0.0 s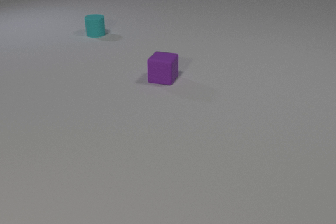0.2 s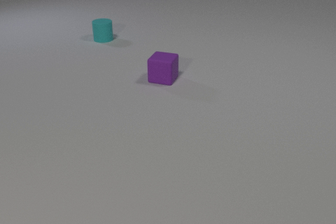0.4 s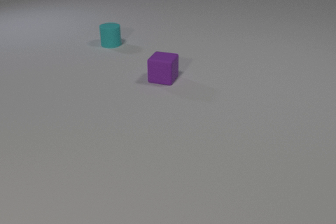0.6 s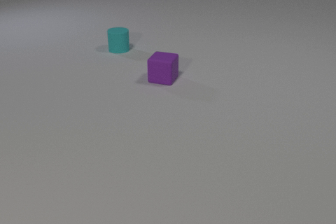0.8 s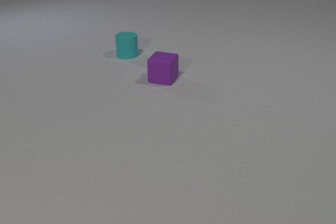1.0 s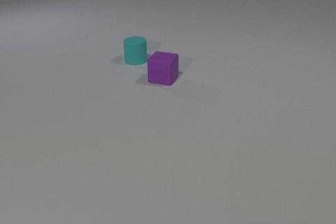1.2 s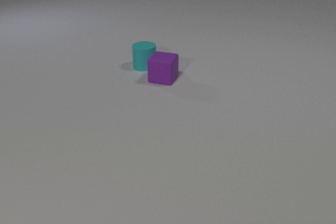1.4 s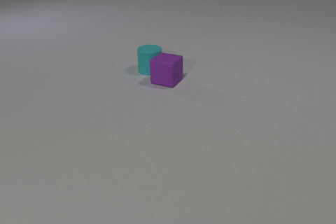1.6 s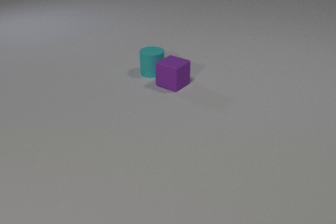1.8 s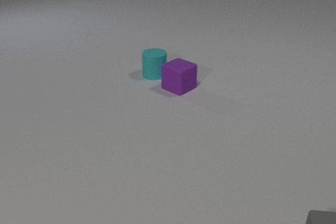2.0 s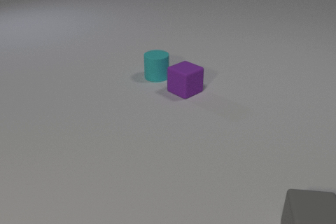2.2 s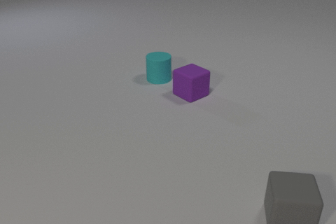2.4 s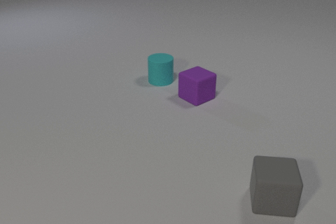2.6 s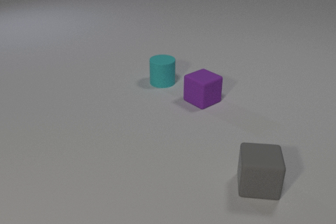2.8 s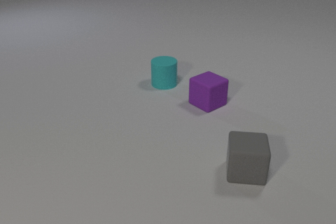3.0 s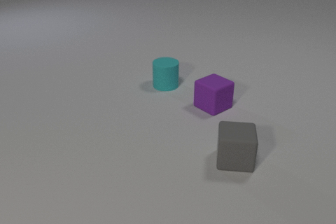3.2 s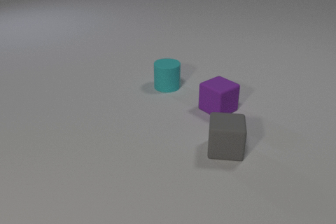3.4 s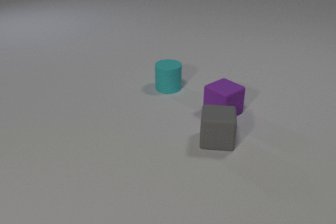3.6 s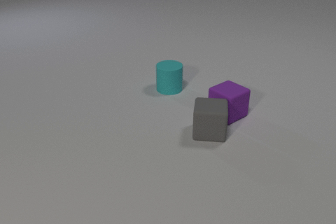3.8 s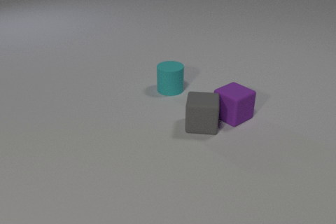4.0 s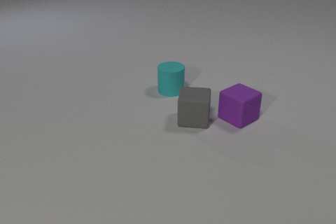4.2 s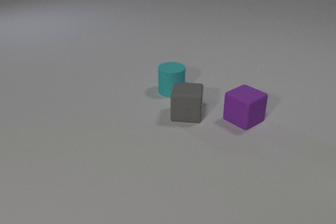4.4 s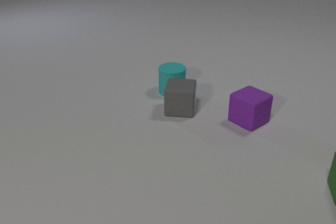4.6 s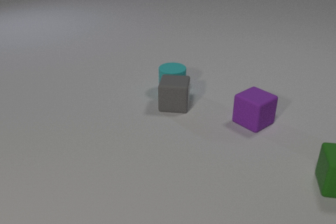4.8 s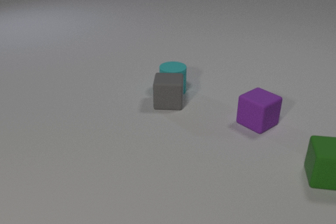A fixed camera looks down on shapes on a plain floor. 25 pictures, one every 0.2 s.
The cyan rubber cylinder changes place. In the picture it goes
toward the camera.
0.0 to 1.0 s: The cyan rubber cylinder slides toward the camera and to the right.
1.0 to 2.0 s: The cyan rubber cylinder slides toward the camera and to the right. The purple rubber cube slides toward the camera and to the right, spins so that its near face slides to the left, clockwise seen from above. The gray rubber cube comes in at the bottom edge, slides to the left and away from the camera. The cyan rubber cylinder and the purple rubber cube collide.
2.0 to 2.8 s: The cyan rubber cylinder slides toward the camera and to the right. The purple rubber cube slides toward the camera and to the right. The gray rubber cube slides away from the camera and to the left.
2.8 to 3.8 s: The cyan rubber cylinder slides toward the camera and to the right. The purple rubber cube slides to the right and toward the camera. The gray rubber cube slides away from the camera and to the left. The purple rubber cube and the gray rubber cube collide.
3.8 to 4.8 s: The purple rubber cube slides to the right. The green rubber cube comes in at the right edge, slides to the left and away from the camera. The gray rubber cube slides away from the camera and to the left. The cyan rubber cylinder and the gray rubber cube collide.
What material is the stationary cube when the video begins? rubber.
What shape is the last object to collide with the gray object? cylinder.
How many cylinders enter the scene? 0.
